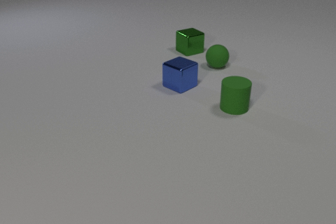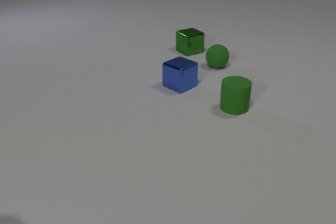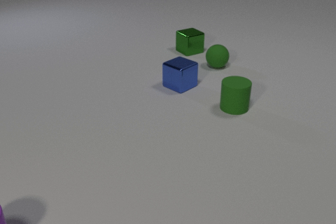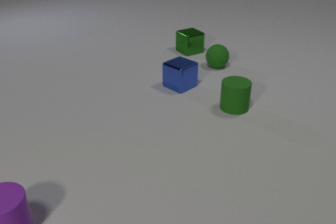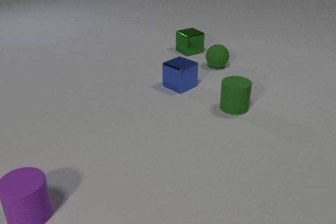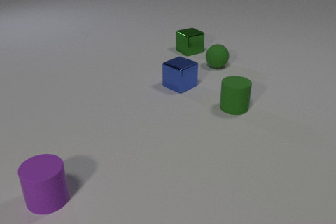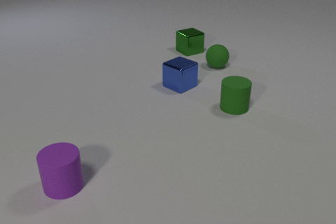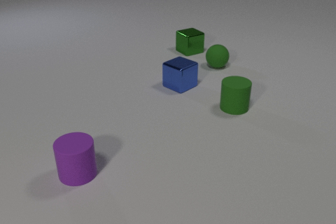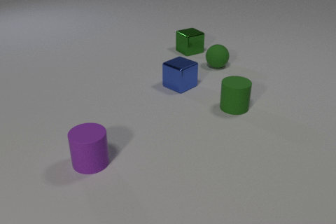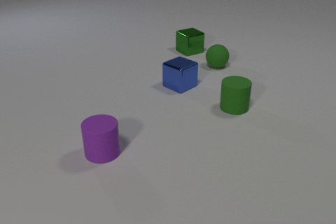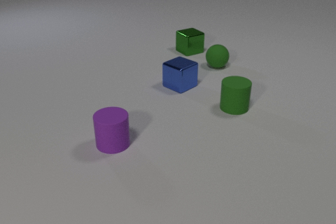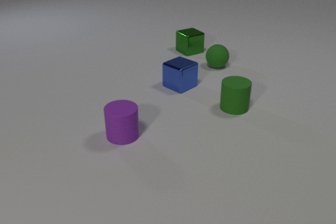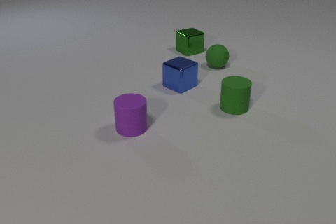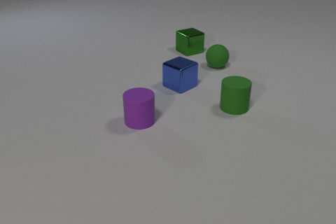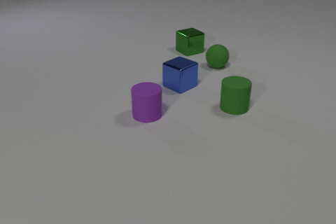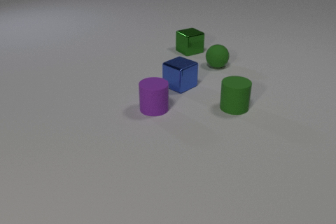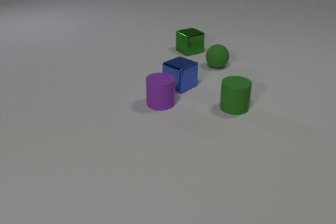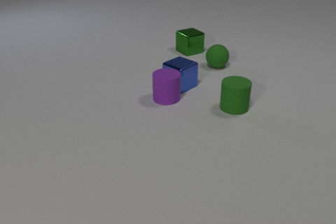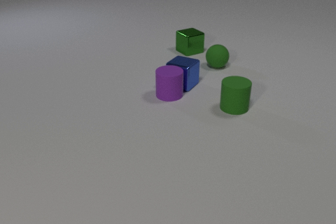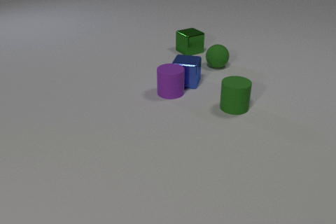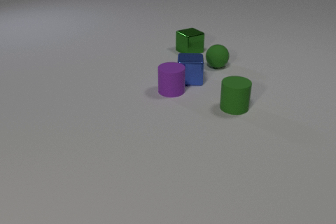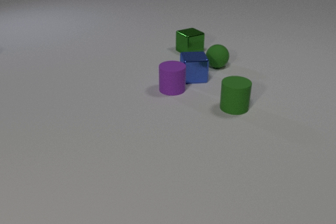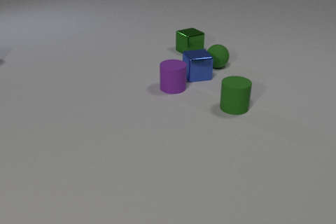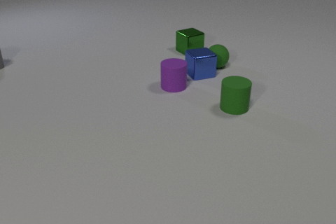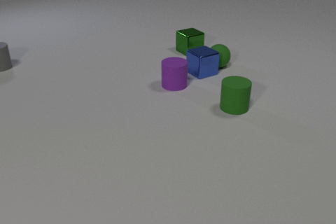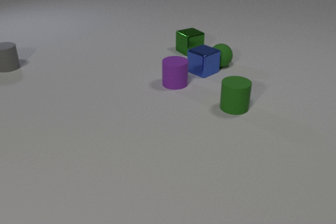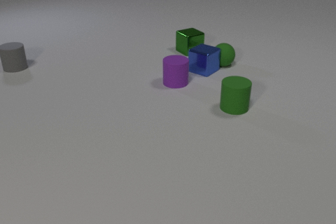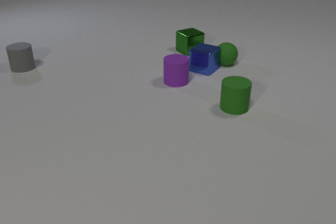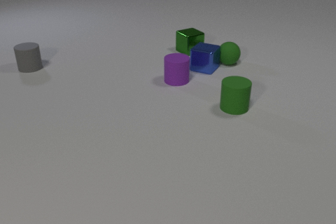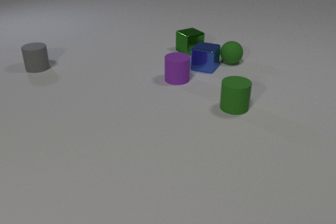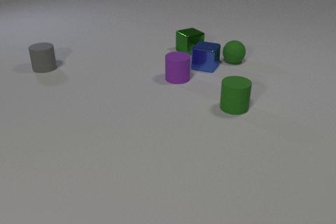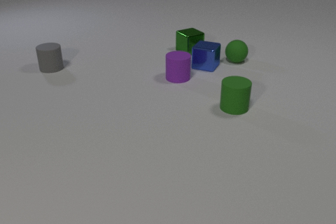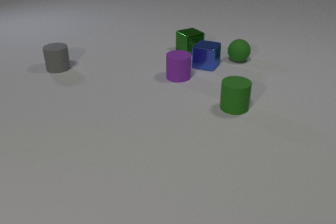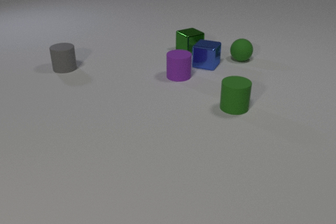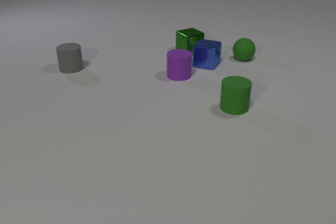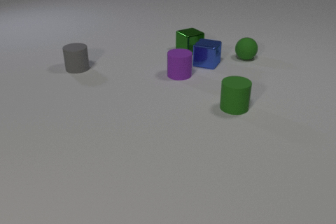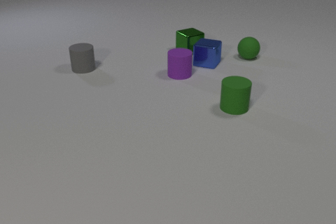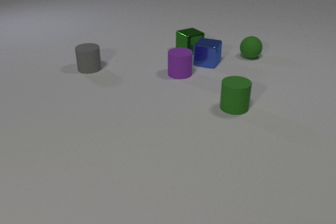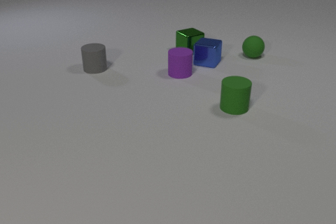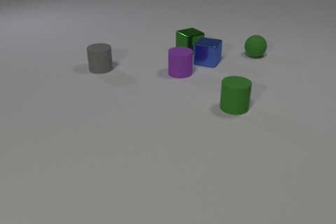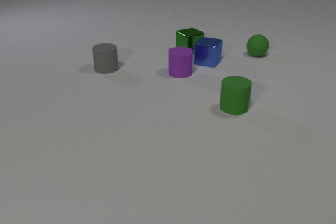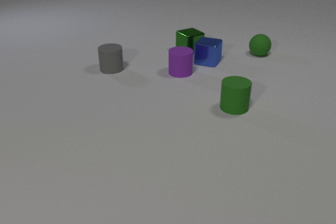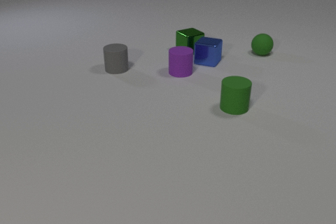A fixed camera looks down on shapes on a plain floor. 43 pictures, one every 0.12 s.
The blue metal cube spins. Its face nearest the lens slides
to the right.
The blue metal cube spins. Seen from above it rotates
counterclockwise.
0.00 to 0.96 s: The purple rubber cylinder comes in at the bottom edge, slides to the right and away from the camera.
0.96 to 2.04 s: The purple rubber cylinder slides away from the camera and to the right.
2.04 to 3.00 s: The purple rubber cylinder slides away from the camera. The blue metal cube slides away from the camera and to the right, spins so that its near face slides to the right, counterclockwise seen from above. The gray rubber cylinder comes in at the left edge, slides to the right and toward the camera. The purple rubber cylinder and the blue metal cube collide. The blue metal cube and the green rubber sphere collide.
3.00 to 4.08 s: The purple rubber cylinder slides away from the camera. The blue metal cube slides away from the camera, spins counterclockwise seen from above by about 30 degrees, its near face sliding to the right. The gray rubber cylinder slides to the right. The green rubber sphere rolls to the right and away from the camera.
4.08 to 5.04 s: The purple rubber cylinder slides away from the camera. The blue metal cube slides away from the camera. The gray rubber cylinder slides to the right. The green rubber sphere rolls away from the camera and to the right.
What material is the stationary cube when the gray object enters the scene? metal.
What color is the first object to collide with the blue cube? purple.
How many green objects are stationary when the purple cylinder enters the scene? 3.
